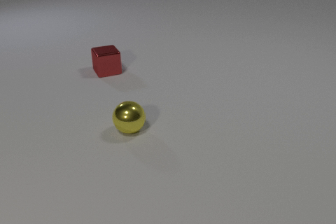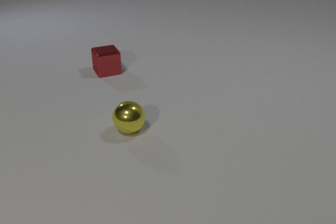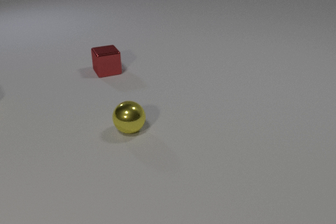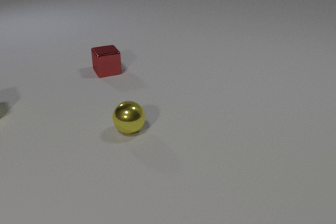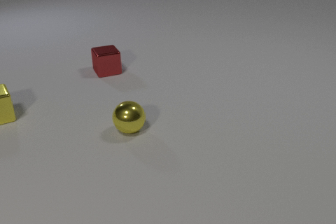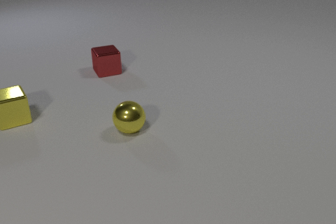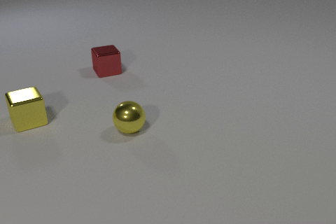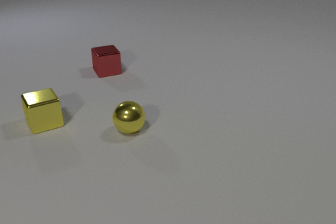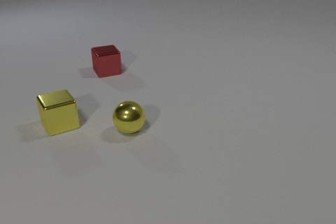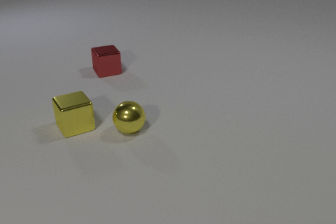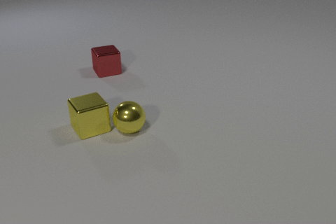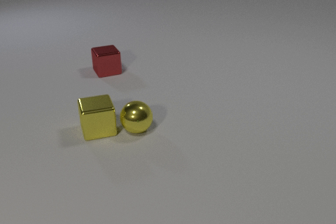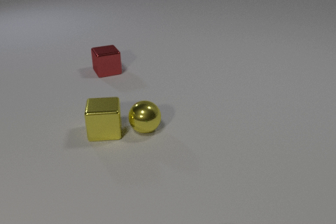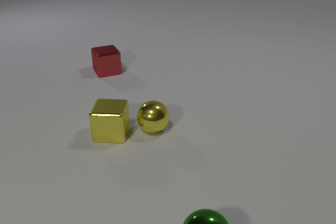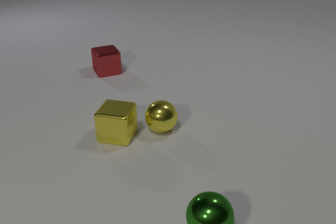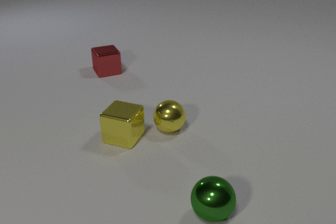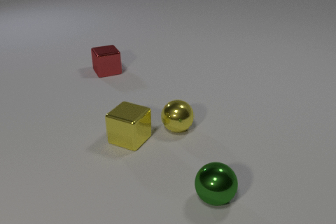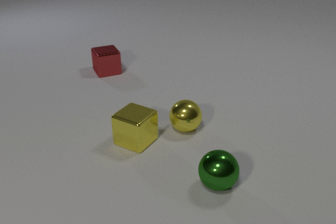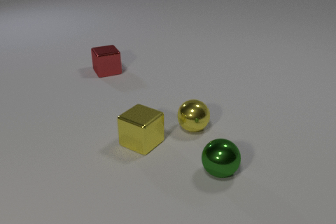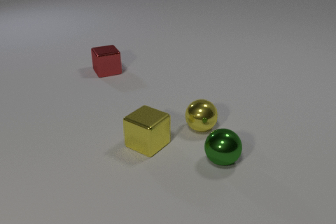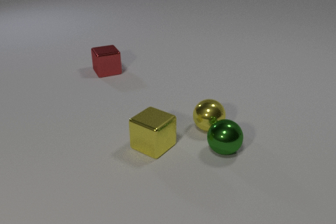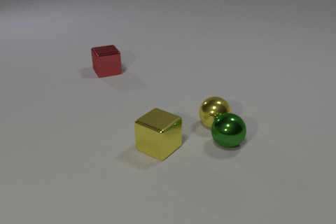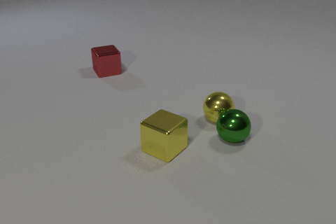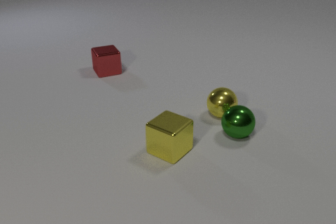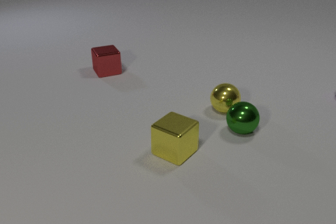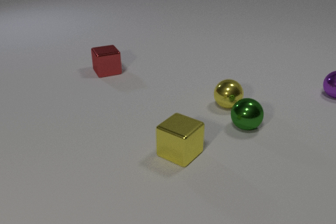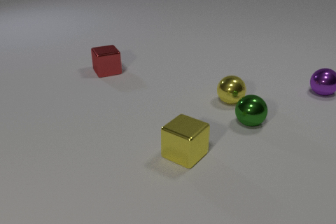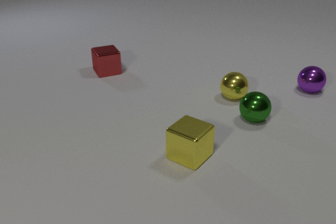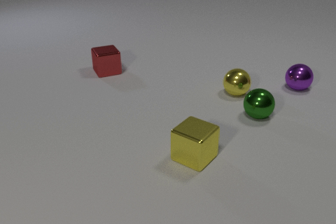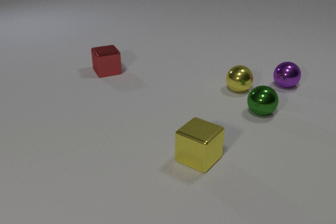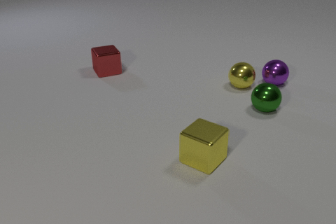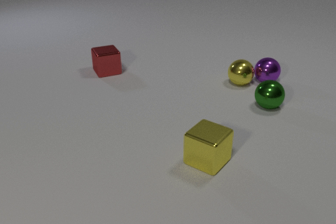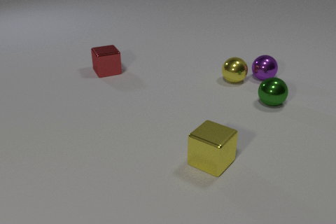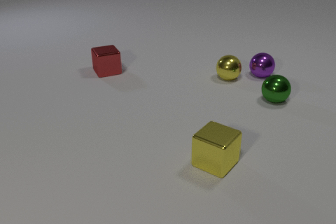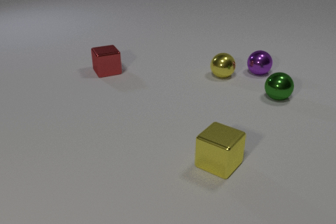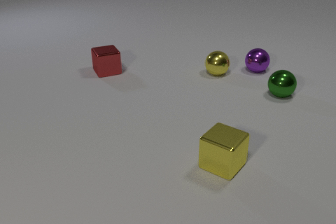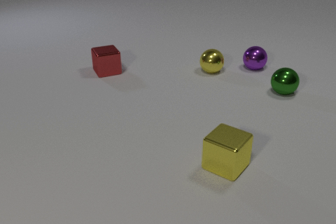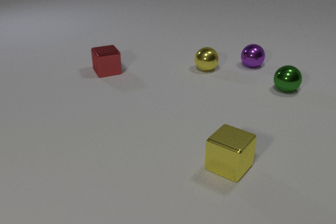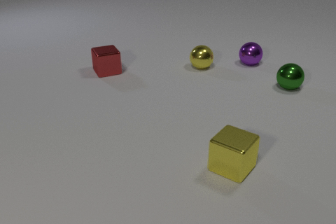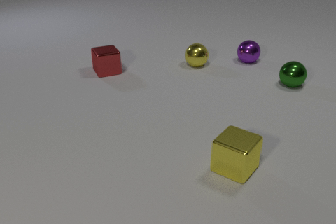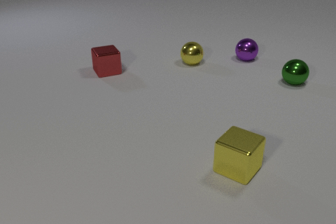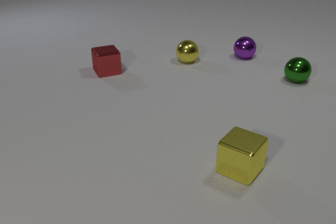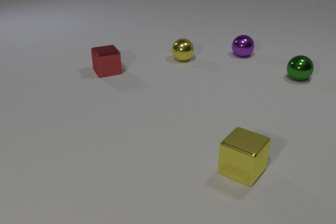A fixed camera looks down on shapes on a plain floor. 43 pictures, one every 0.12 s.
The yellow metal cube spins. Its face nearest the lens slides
to the left.
The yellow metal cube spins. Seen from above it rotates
clockwise.
0.00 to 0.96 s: The yellow metal cube comes in at the left edge, slides to the right and toward the camera.
0.96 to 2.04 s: The yellow metal cube slides to the right and toward the camera, spins so that its near face slides to the left, clockwise seen from above. The yellow metal sphere rolls to the right. The green metal sphere comes in at the bottom edge, rolls away from the camera. The yellow metal cube and the yellow metal sphere collide.
2.04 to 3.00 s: The yellow metal cube slides to the right and toward the camera. The yellow metal sphere rolls away from the camera and to the right. The green metal sphere rolls away from the camera. The purple metal sphere comes in at the right edge, rolls to the left. The yellow metal sphere and the green metal sphere collide.
3.00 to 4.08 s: The yellow metal cube slides to the right. The yellow metal sphere rolls away from the camera. The green metal sphere rolls away from the camera and to the right. The purple metal sphere rolls to the left and away from the camera. The yellow metal sphere and the purple metal sphere collide.
4.08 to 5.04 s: The yellow metal cube slides to the right. The yellow metal sphere rolls to the left and away from the camera. The green metal sphere rolls away from the camera. The purple metal sphere rolls away from the camera.
Are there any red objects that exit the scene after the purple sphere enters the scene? no.
How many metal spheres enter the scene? 2.
What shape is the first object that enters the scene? cube.
